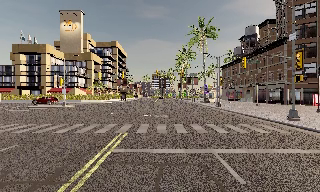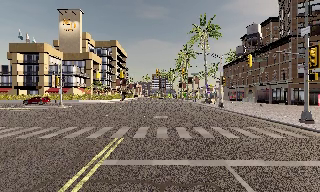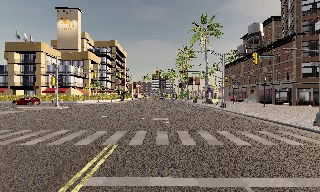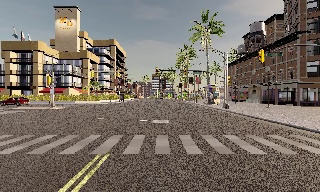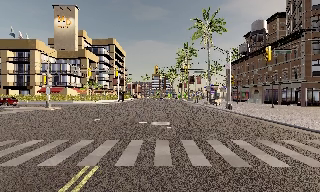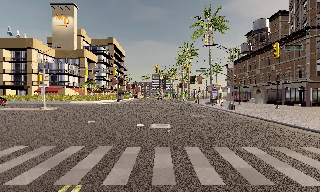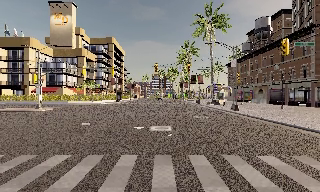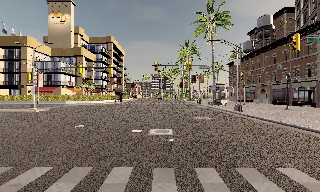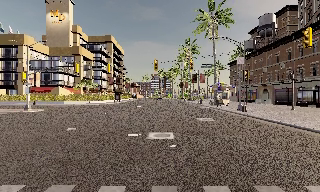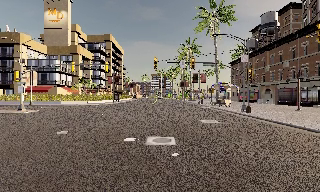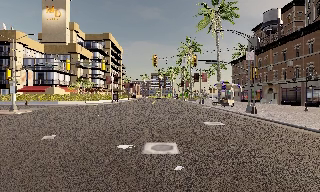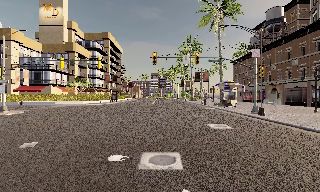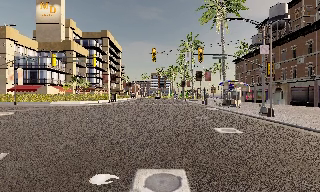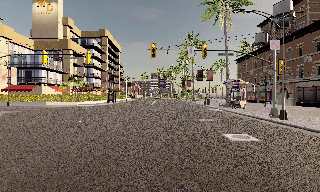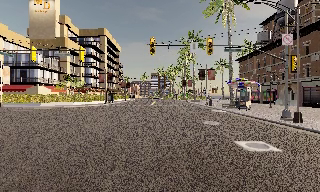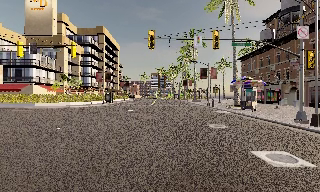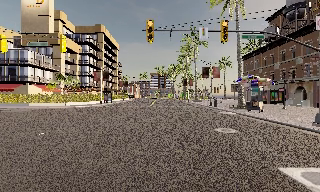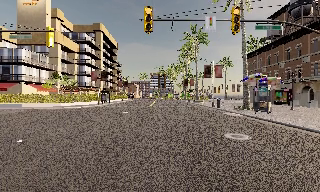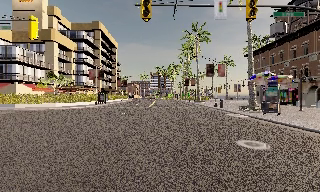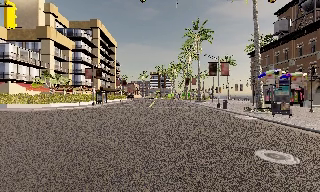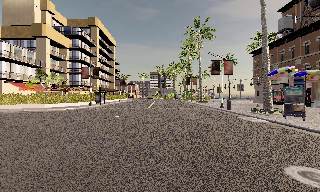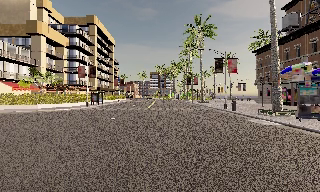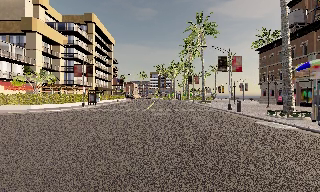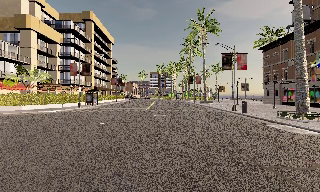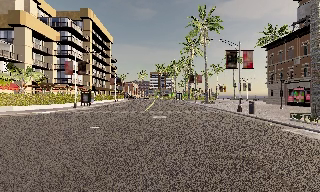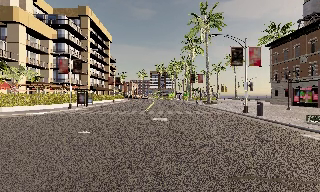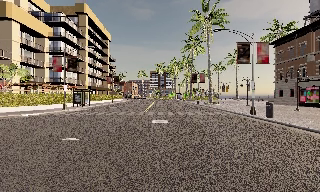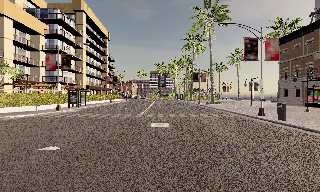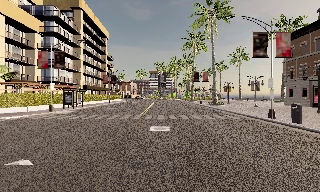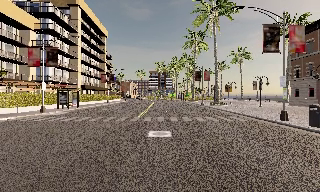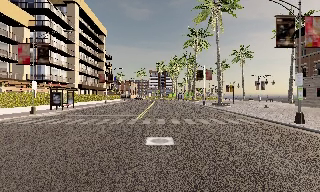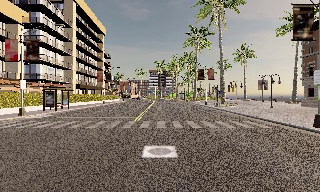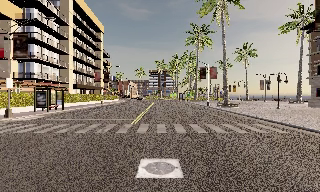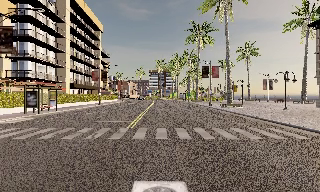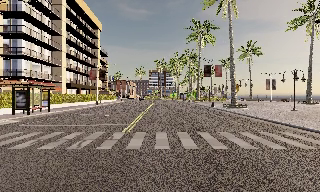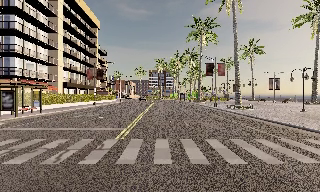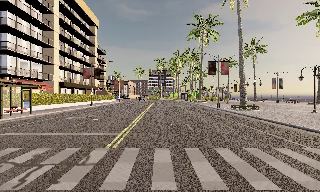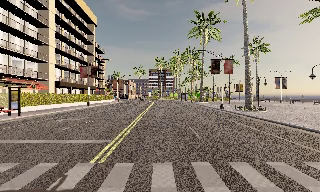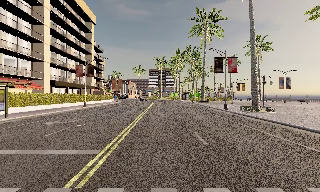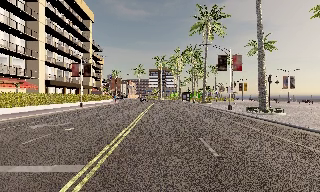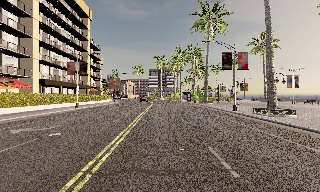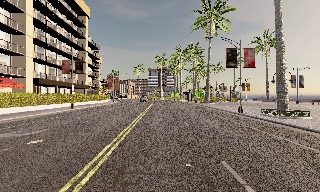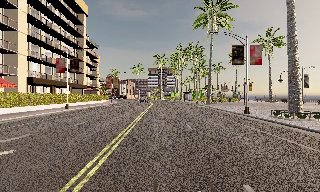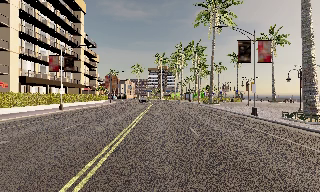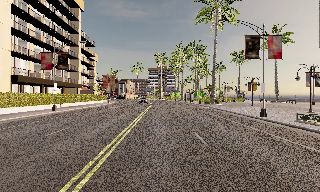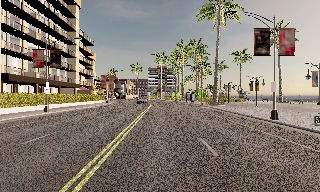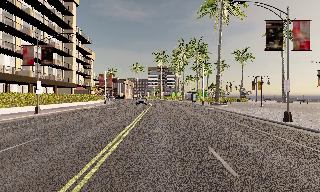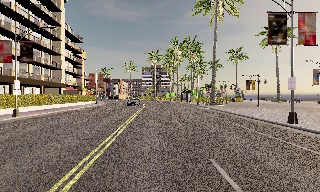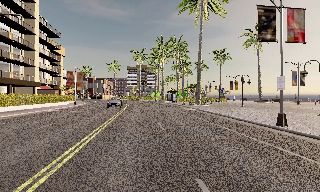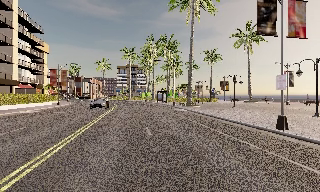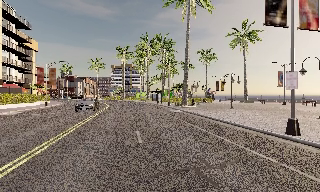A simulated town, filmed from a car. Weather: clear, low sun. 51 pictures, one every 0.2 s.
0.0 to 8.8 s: The camera travels forward, about 50 m, so what stands in front looms larger.
8.8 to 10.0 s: The camera swings to its right by about 10 degrees, and the scene slides to the left. It travels forward, about 7 m, so what stands in front looms larger.
The film runs forward here.
